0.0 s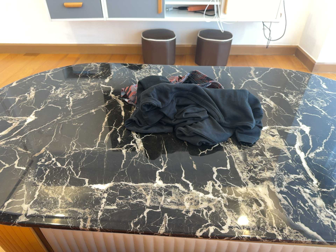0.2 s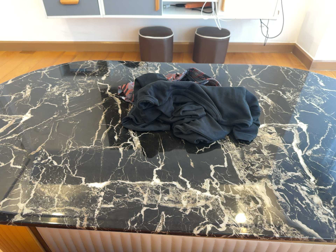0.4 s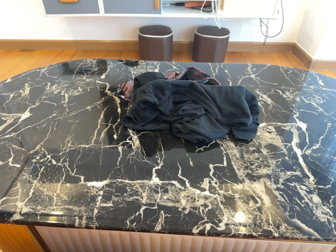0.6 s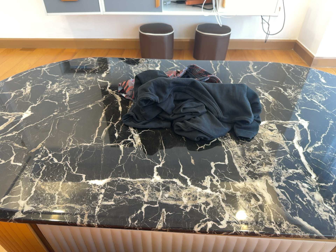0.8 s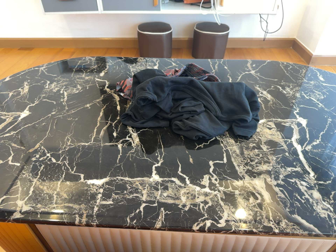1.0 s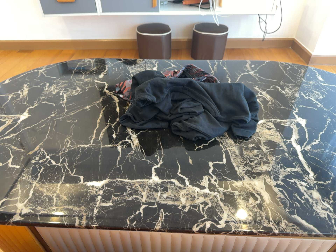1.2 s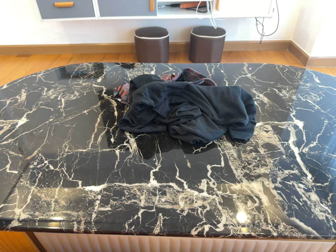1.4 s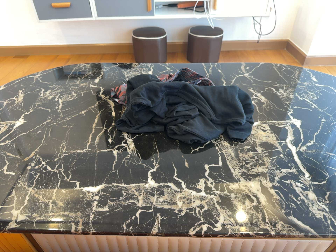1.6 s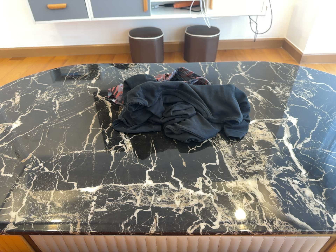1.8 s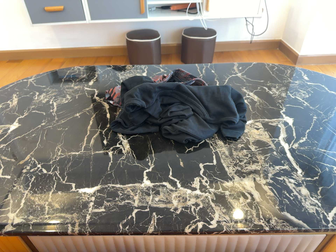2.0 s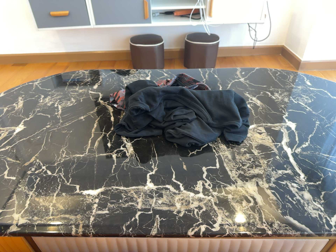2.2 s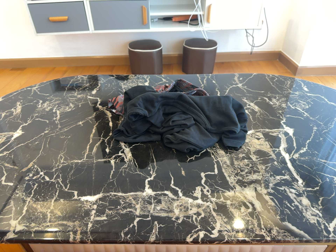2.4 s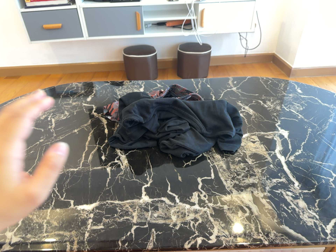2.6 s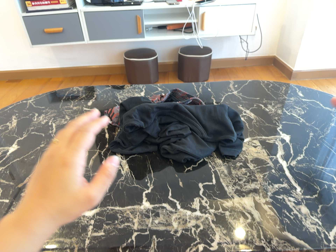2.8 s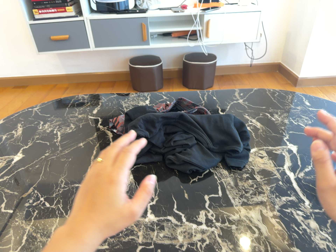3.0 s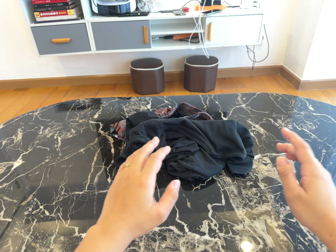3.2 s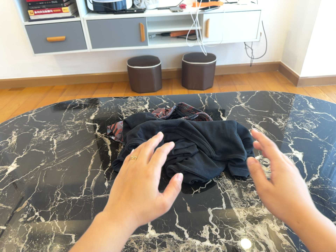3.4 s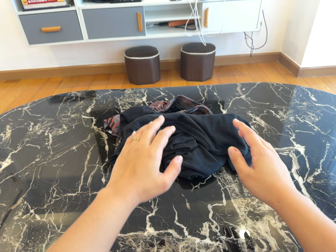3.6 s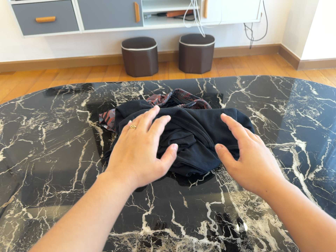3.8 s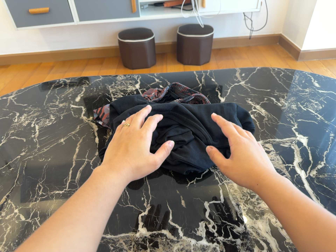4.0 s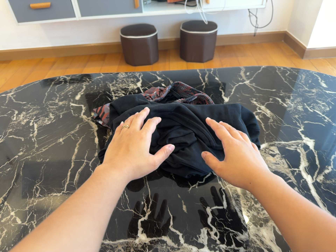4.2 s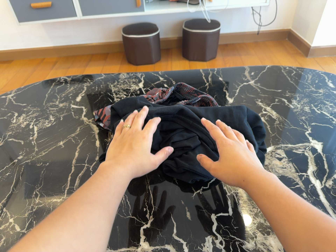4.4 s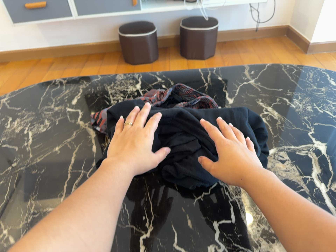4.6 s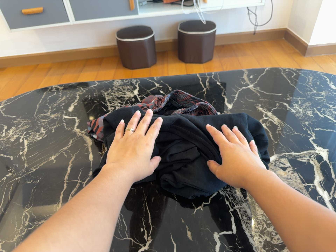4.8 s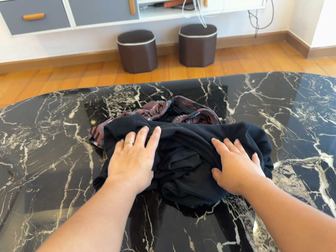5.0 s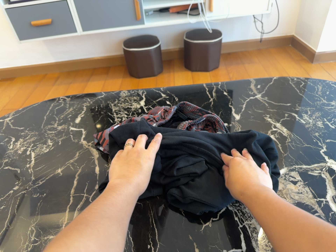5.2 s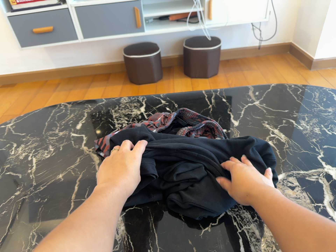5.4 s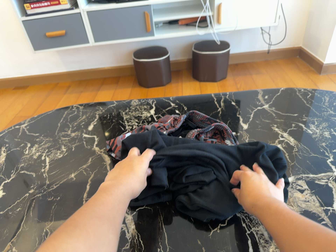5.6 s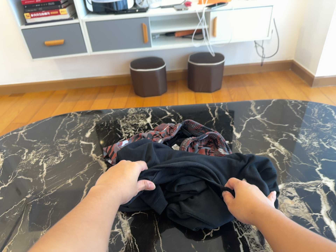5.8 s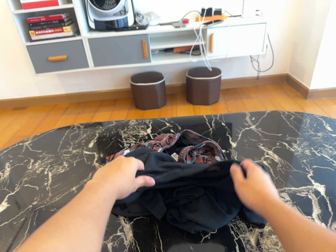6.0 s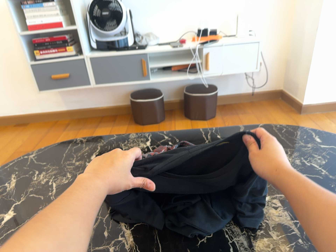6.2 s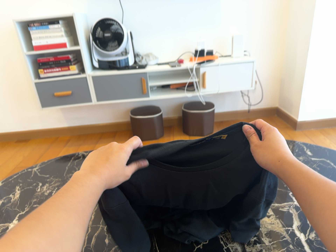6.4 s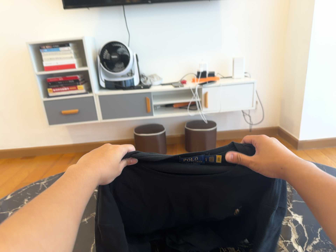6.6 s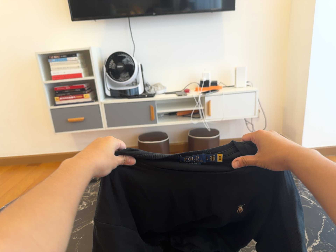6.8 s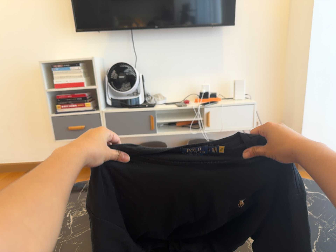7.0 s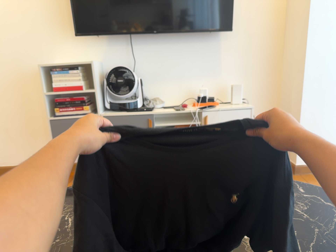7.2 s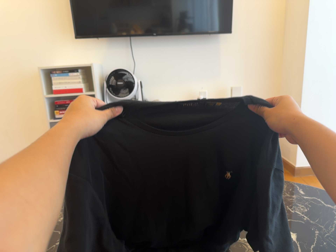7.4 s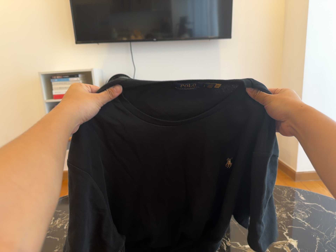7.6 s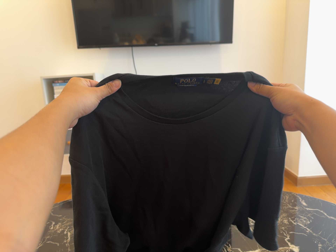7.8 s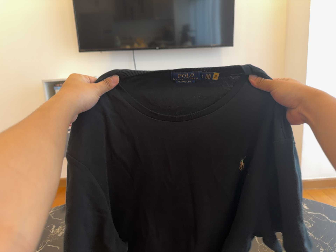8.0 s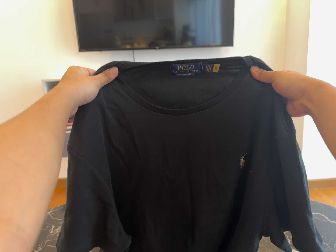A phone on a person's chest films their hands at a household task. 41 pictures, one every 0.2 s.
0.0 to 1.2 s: The camera keeps its place and its aim.
1.2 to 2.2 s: The camera shifts only a little, or ends up much as it began.
2.2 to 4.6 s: The camera travels forward and toward the top of its view, about 20 cm, so what stands in front looms larger.
4.6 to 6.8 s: The camera travels backward, about 28 cm, so what stands in front gets smaller. Its aim tips toward the top of its view by about 25 degrees, and the scene shifts downward.
6.8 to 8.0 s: The camera shifts only a little, or ends up much as it began.
The film runs forward here.
